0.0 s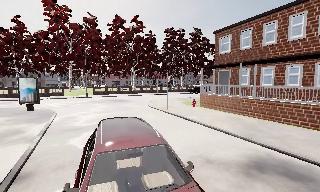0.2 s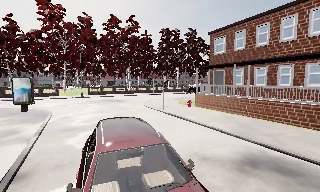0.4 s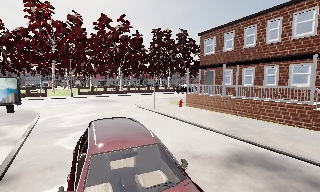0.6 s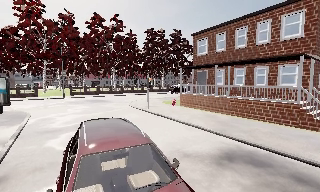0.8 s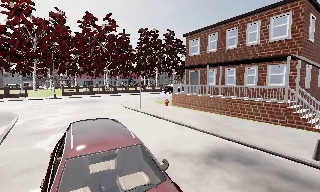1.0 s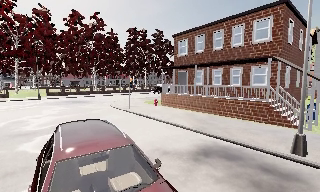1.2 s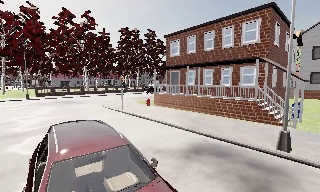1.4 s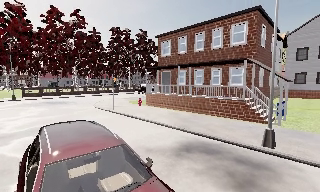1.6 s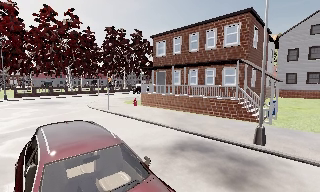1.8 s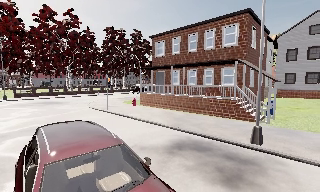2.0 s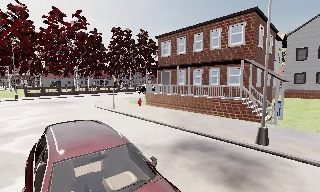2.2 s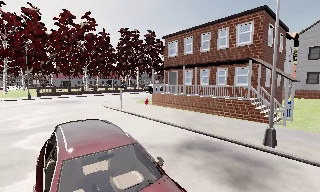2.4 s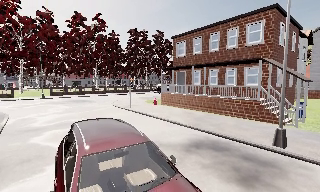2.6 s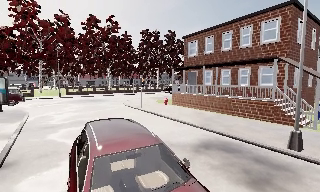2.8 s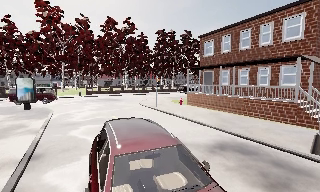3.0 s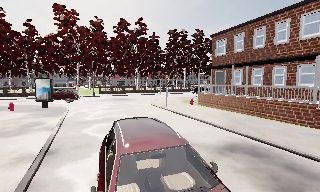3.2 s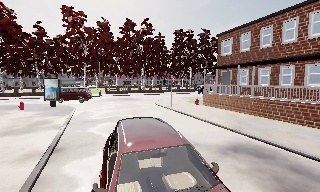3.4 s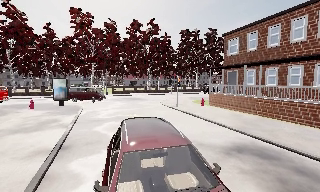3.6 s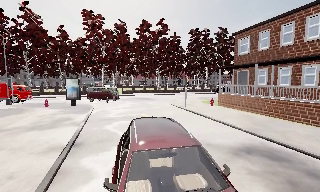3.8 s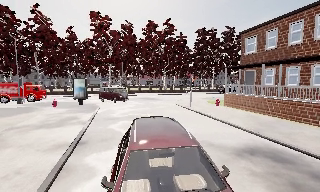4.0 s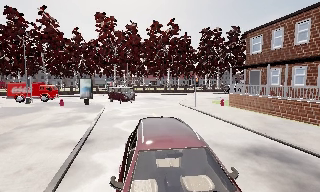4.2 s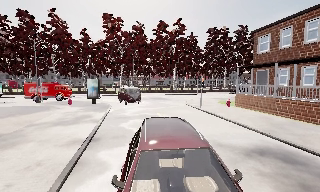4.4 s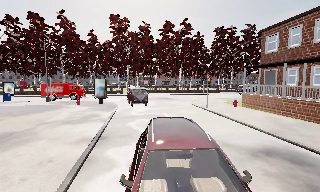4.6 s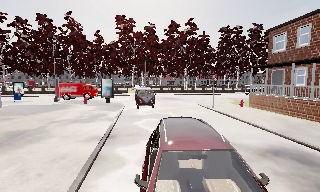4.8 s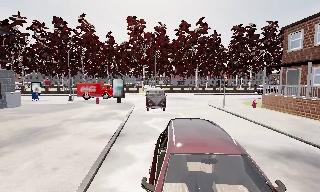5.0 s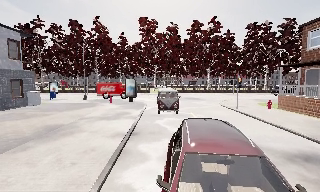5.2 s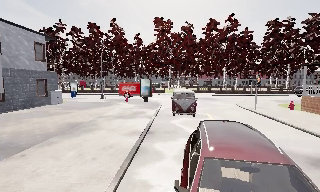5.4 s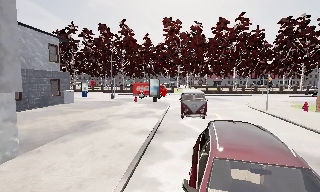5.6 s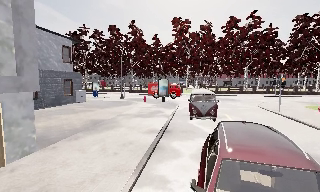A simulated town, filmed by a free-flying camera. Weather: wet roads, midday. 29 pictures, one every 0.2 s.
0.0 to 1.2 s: The scene slides to the left, as the camera pans about 15 degrees to its right. It travels backward, about 0.5 m, so what stands in front gets smaller.
1.2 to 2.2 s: The camera shifts only a little, or ends up much as it began.
2.2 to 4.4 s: The camera pans to its left, which is counterclockwise from overhead, by about 35 degrees. It travels backward and to its right, about 1 m.
4.4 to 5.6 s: The camera pans to its left, which is counterclockwise from overhead, by about 20 degrees. It travels backward, about 0.5 m, so what stands in front gets smaller.
The film runs forward here.
